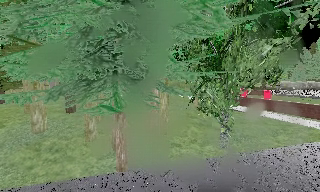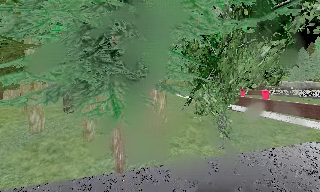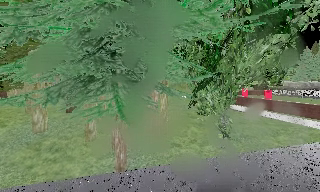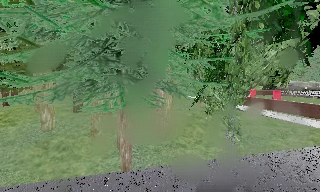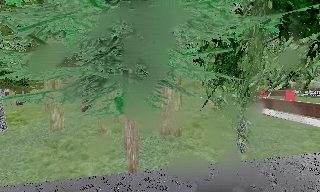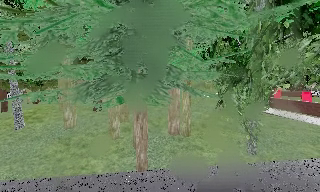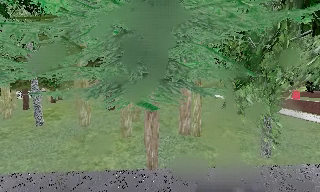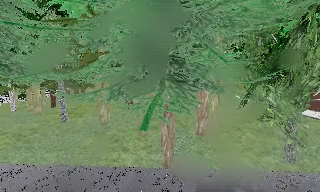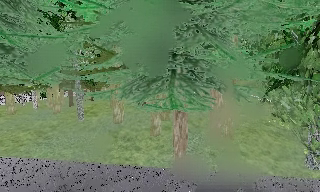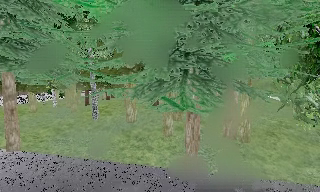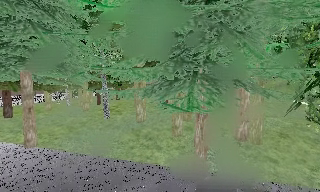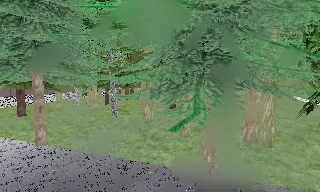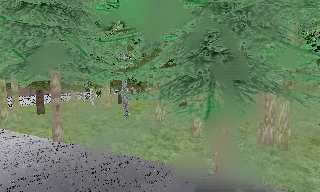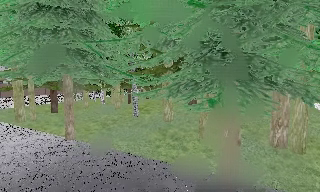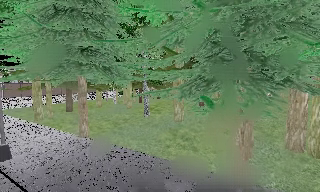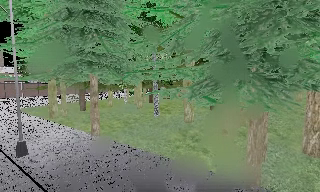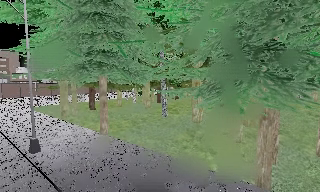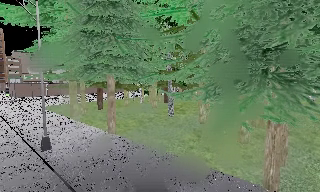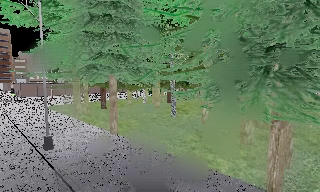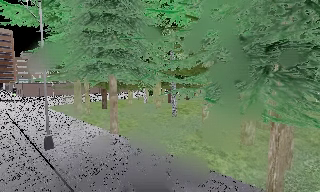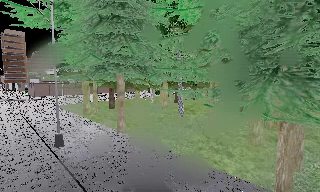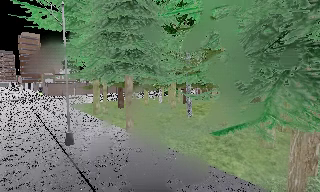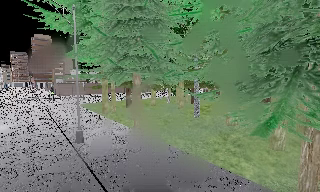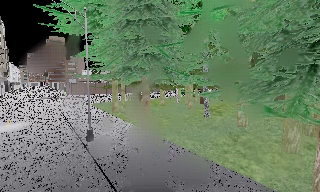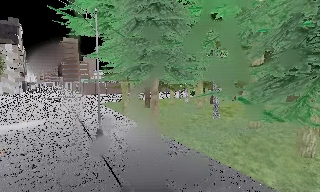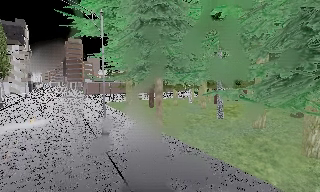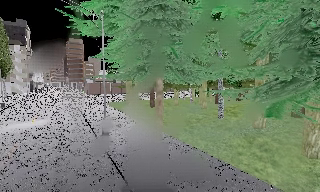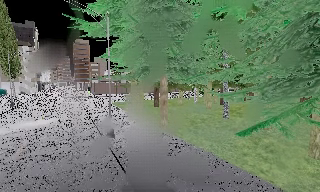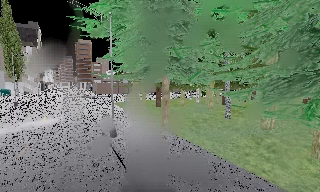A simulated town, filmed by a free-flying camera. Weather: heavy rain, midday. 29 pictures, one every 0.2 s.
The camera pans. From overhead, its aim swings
counterclockwise.
The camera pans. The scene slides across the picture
to the right.
0.0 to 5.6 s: The camera swings to its left by about 75 degrees, and the scene slides to the right. It travels to its right, about 1 m.
The film runs backward here.
